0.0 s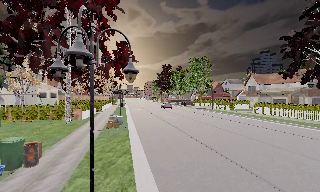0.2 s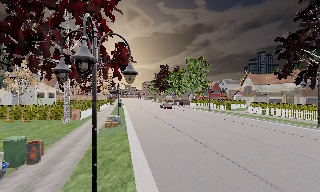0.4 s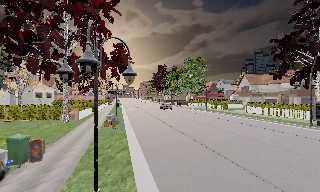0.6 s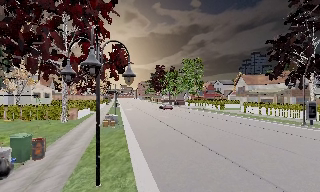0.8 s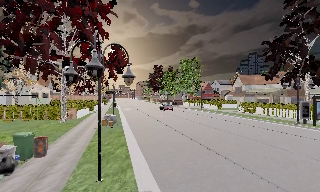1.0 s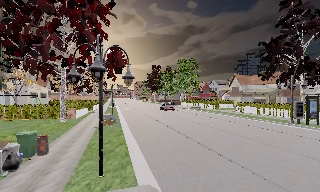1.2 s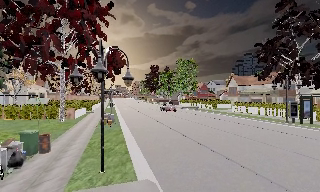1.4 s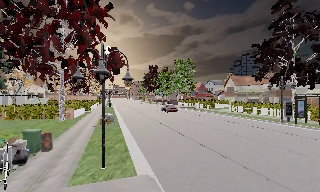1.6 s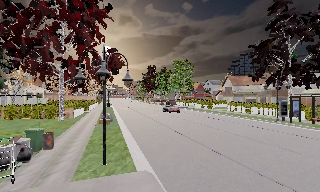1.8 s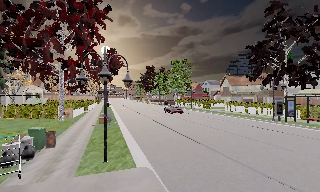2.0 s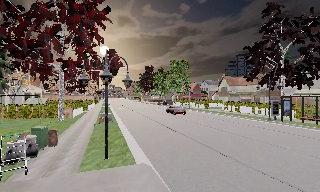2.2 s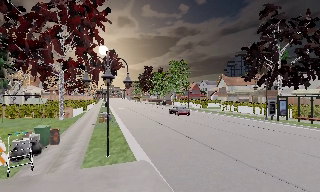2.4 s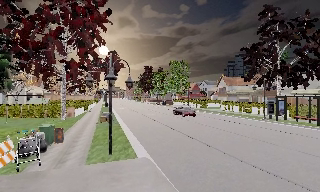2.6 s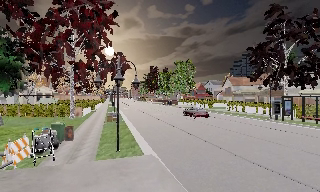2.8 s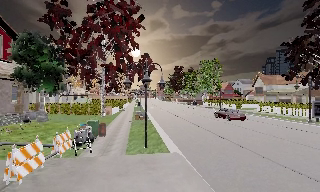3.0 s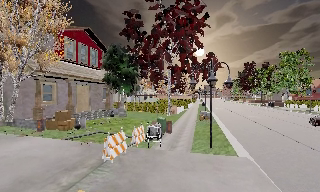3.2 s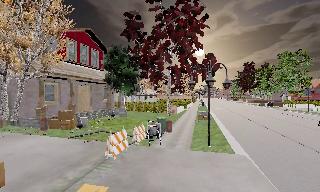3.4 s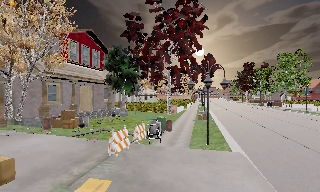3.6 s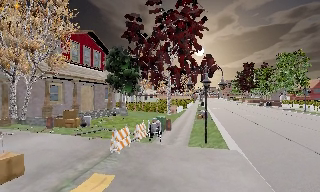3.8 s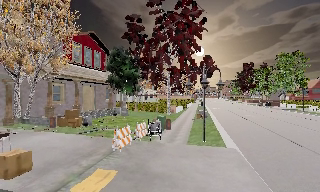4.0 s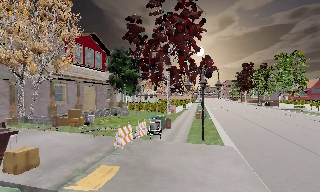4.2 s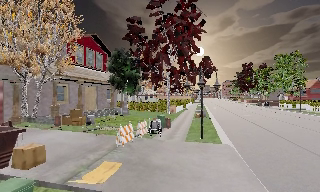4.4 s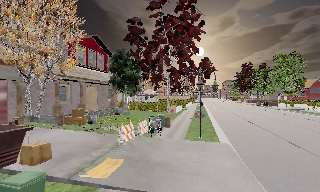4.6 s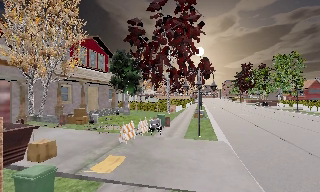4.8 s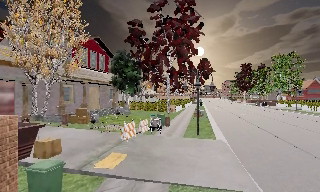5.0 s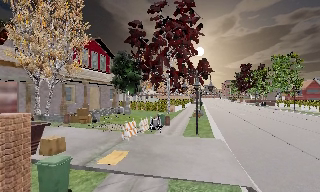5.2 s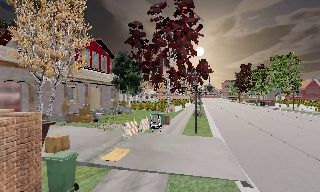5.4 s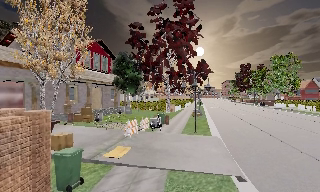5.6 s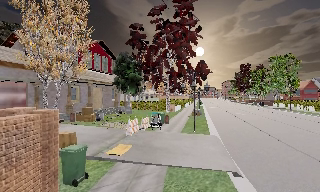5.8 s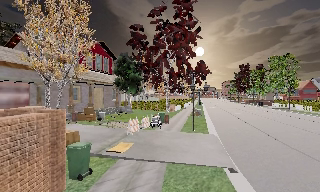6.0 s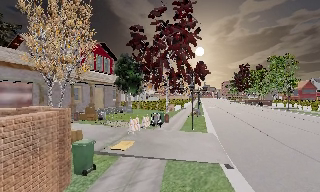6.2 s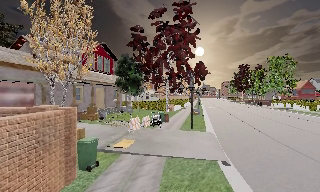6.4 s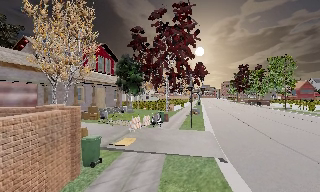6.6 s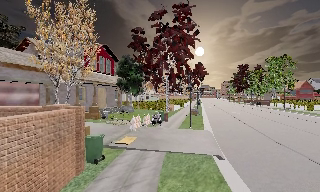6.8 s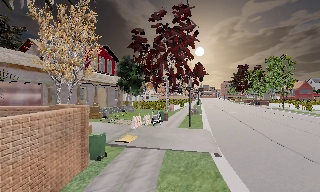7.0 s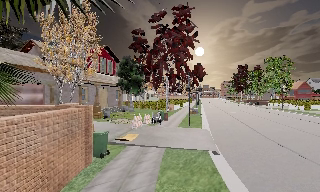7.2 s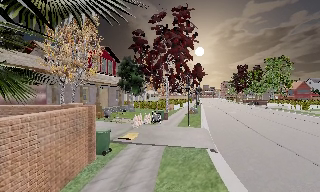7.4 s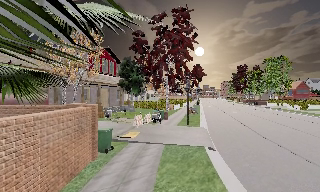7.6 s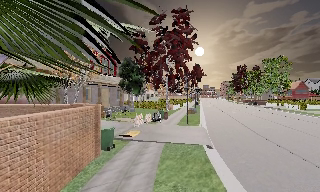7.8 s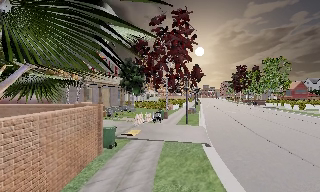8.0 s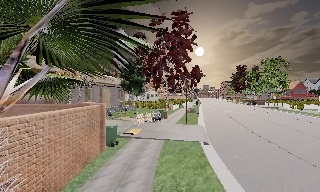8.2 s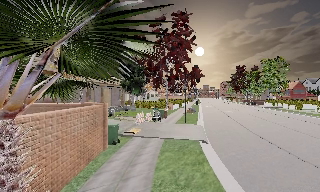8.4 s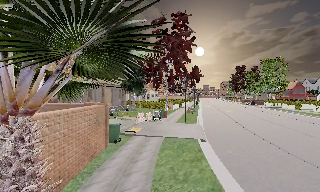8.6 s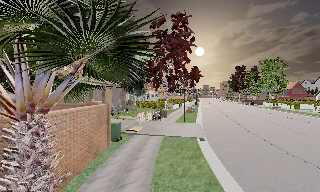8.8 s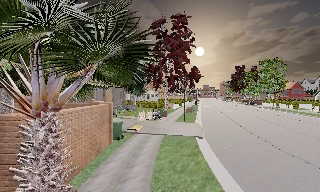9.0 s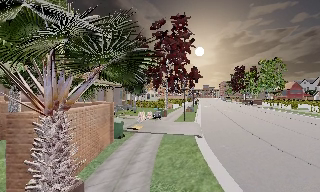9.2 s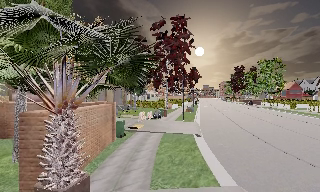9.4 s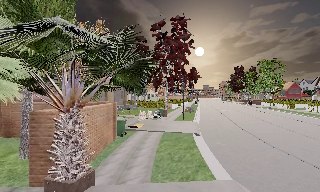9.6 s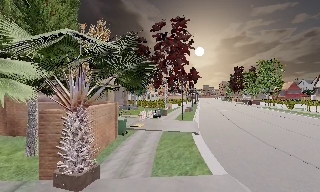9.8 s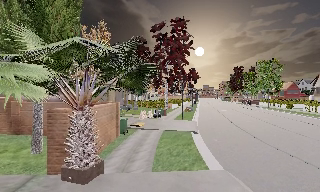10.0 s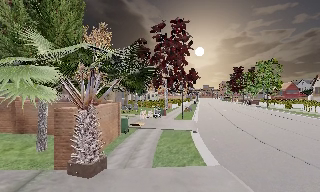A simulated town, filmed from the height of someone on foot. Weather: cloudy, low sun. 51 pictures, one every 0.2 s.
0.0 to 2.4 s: The camera travels backward, about 3.5 m, so what stands in front gets smaller.
2.4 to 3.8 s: The camera pans to its left, which is counterclockwise from overhead, by about 35 degrees. It travels backward, about 2 m.
3.8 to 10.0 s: The camera travels backward, about 9 m, so what stands in front gets smaller.
The film runs backward here.
